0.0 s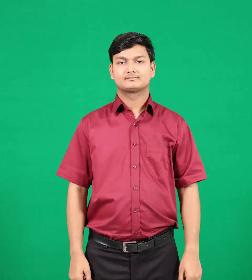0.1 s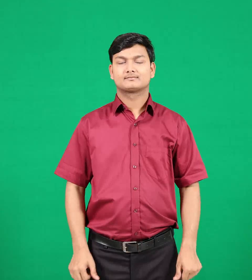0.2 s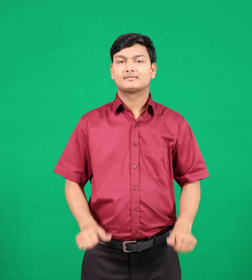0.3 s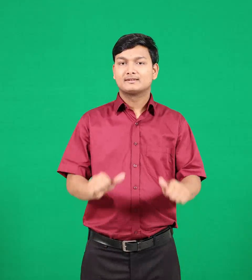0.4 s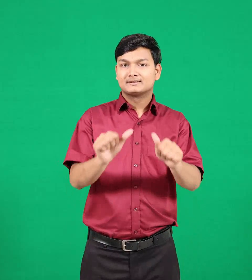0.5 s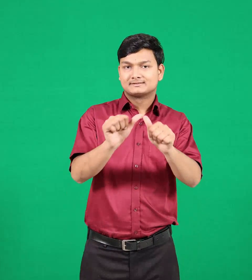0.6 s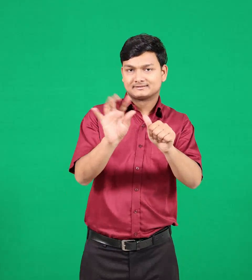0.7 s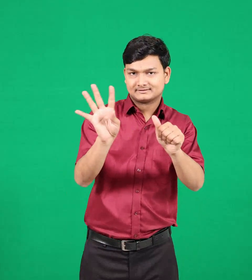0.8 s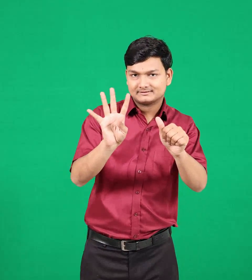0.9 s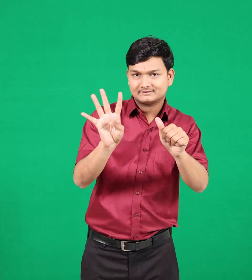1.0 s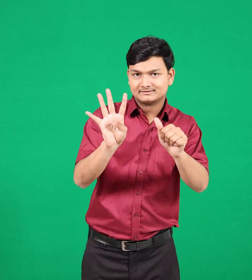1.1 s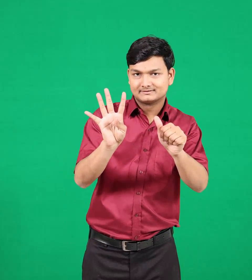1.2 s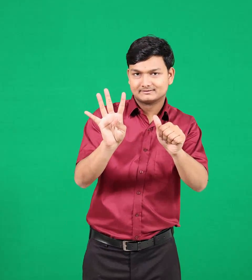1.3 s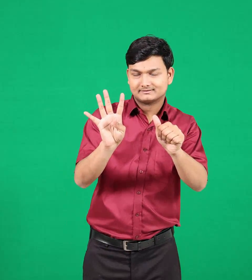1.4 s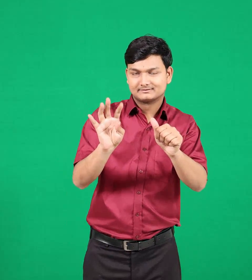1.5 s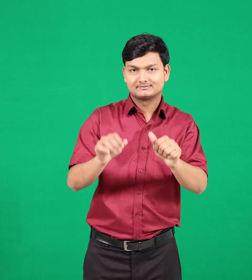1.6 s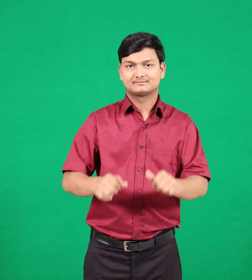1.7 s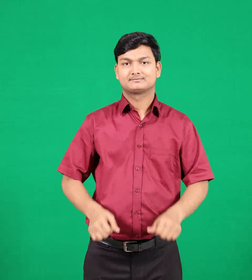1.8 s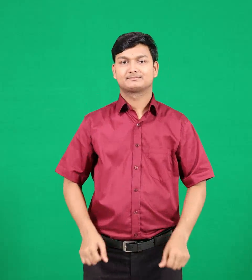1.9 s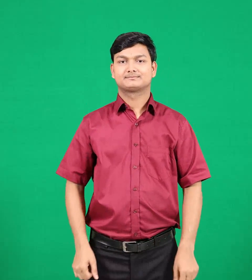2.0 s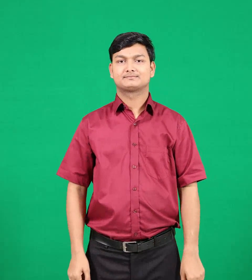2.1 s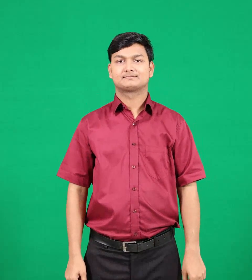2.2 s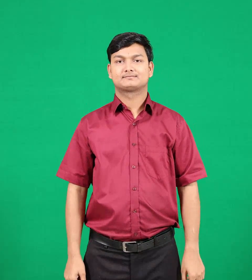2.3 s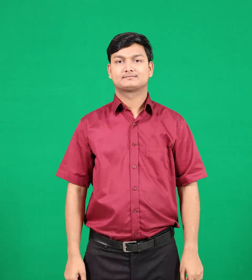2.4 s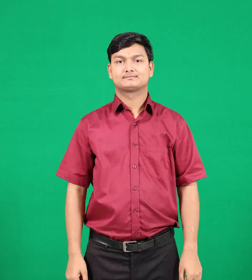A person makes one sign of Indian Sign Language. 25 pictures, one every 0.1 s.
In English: april
